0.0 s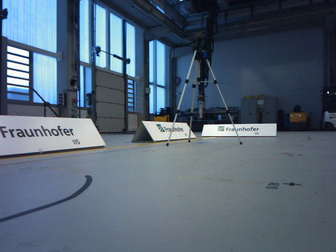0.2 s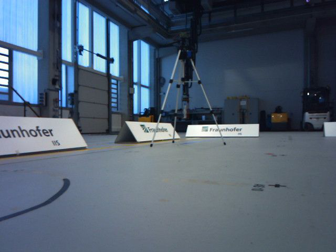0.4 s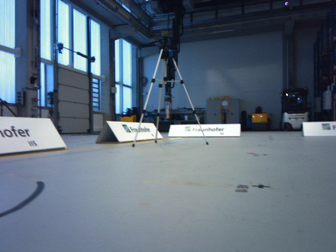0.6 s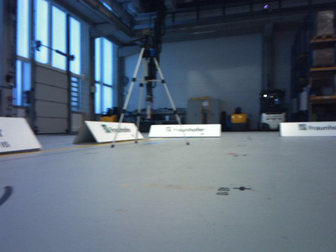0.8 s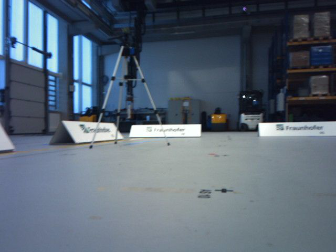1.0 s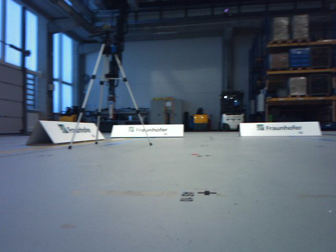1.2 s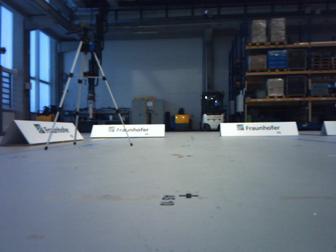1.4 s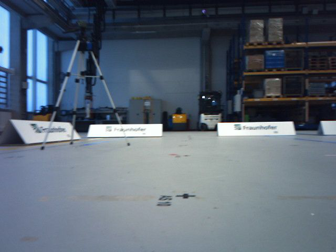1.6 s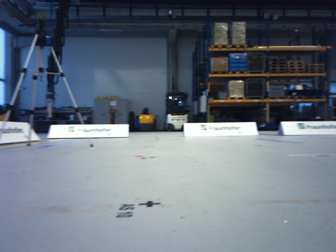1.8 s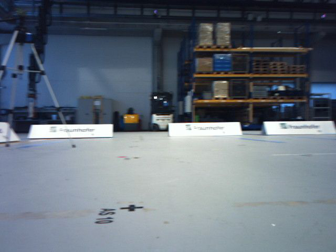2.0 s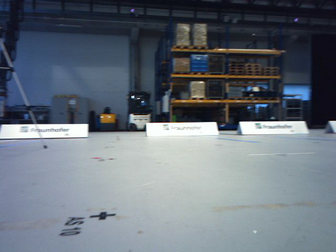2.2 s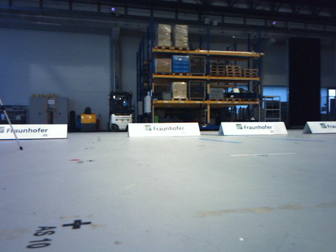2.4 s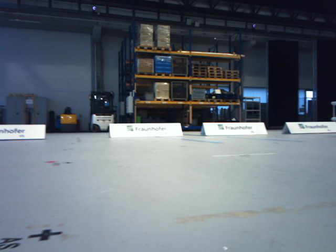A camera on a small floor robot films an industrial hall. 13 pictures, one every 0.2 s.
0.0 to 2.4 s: The camera pans to its right, which is clockwise from overhead, by about 40 degrees. It travels forward, about 0.4 m.
The film runs forward here.
